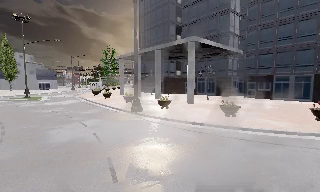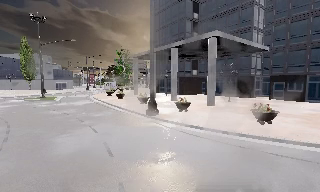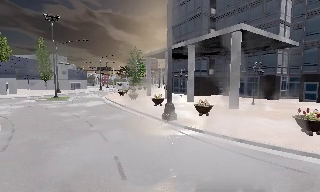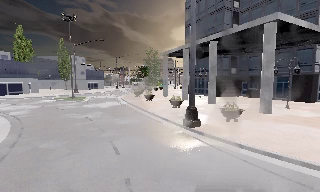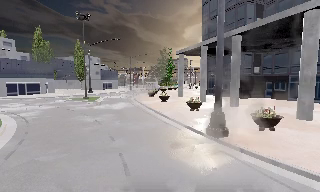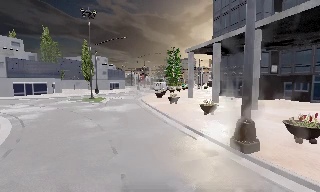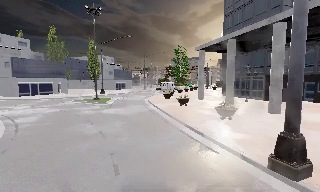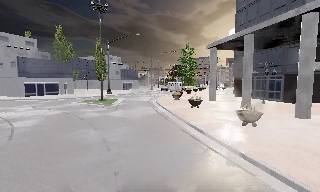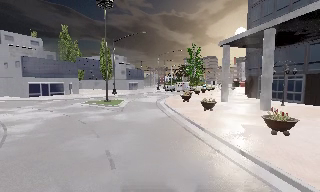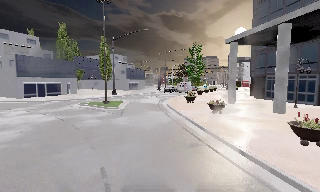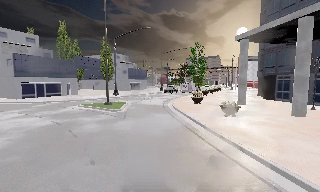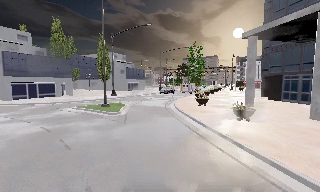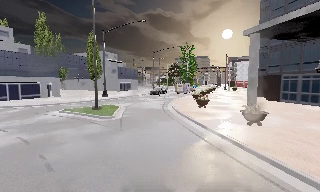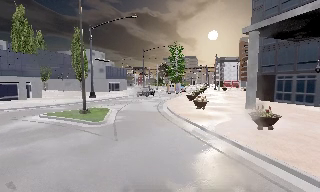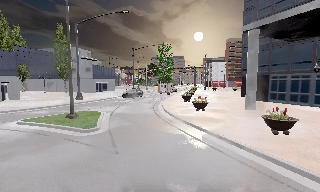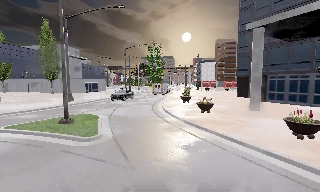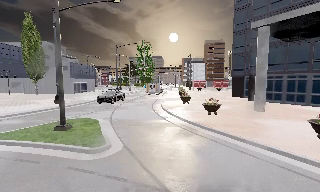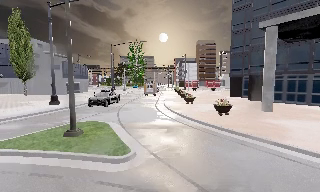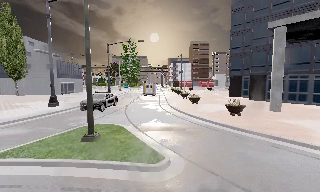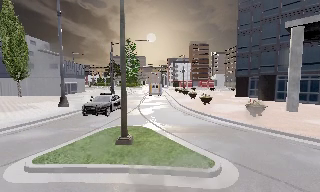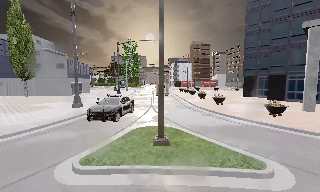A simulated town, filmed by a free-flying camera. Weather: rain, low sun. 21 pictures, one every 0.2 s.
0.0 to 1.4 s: The camera pans to its left, which is counterclockwise from overhead, by about 25 degrees. It travels forward, about 10 m, so what stands in front looms larger.
1.4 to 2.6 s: The camera travels forward, about 8 m, so what stands in front looms larger.
2.6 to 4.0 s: The camera pans to its right, which is clockwise from overhead, by about 20 degrees. It travels to its left and forward, about 10 m, so close, fixed things drift to the right.
The film runs forward here.
